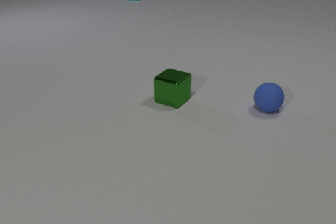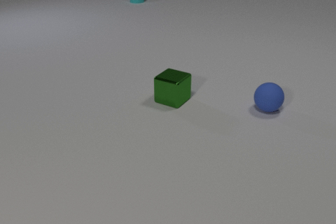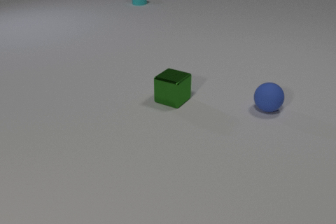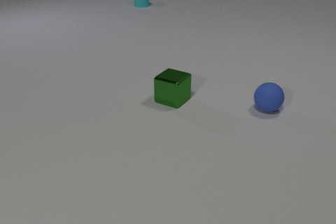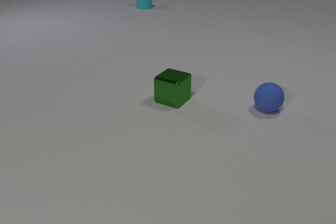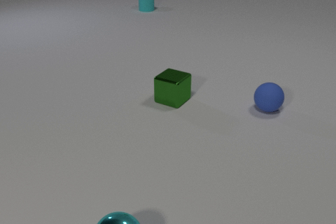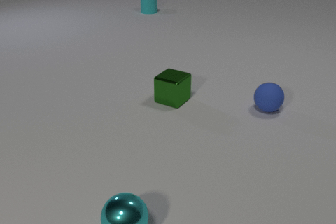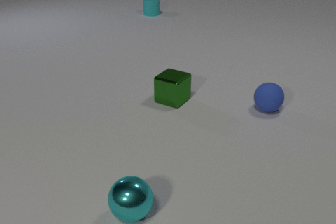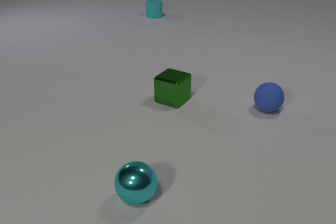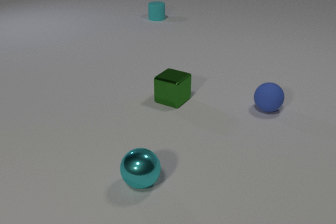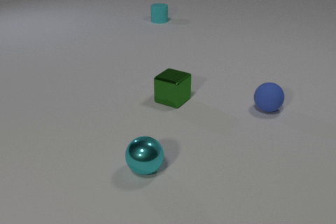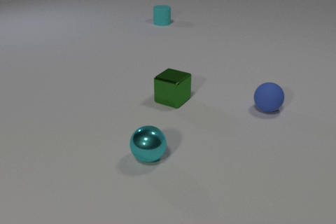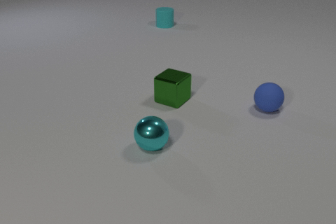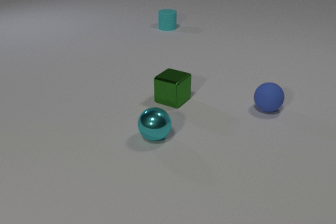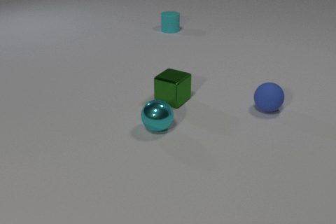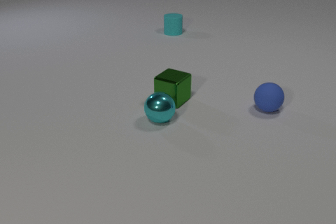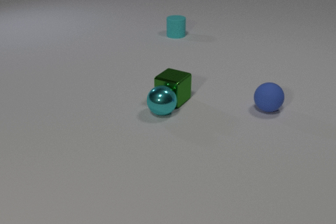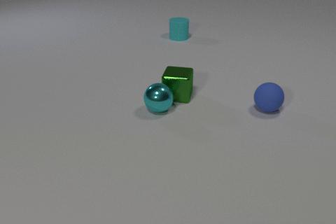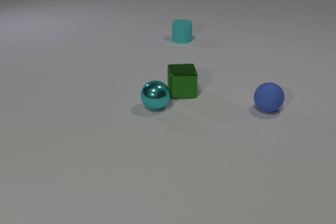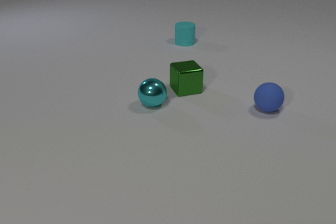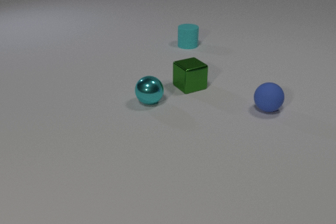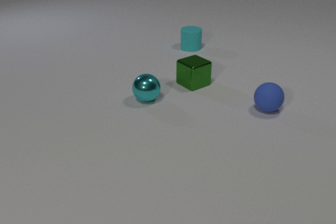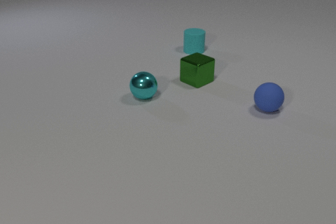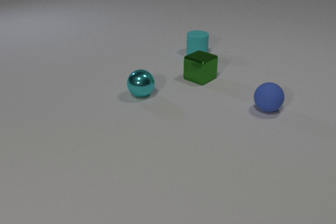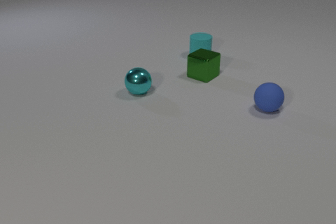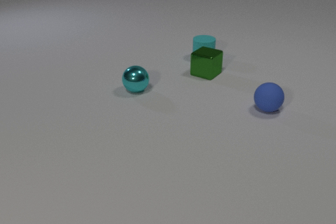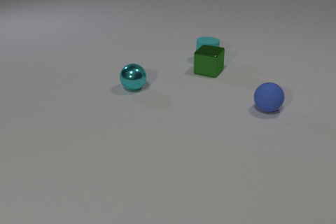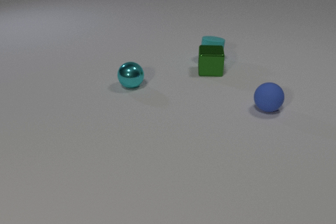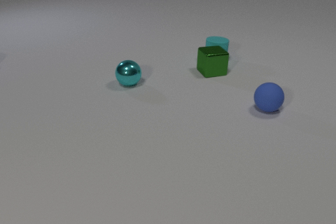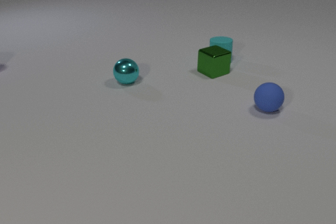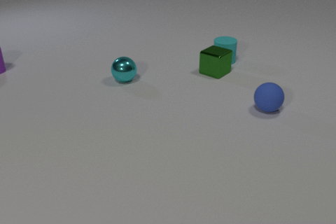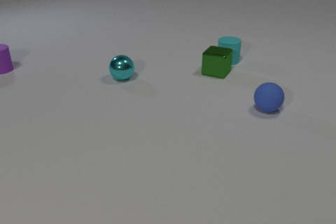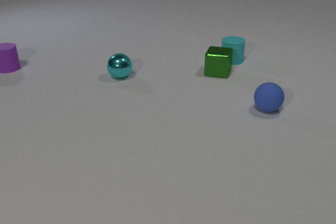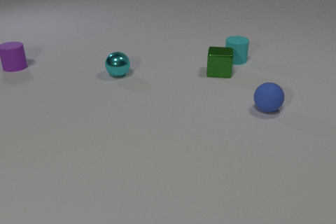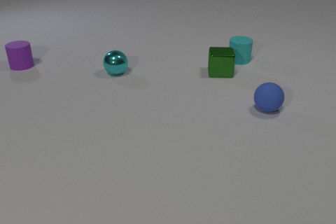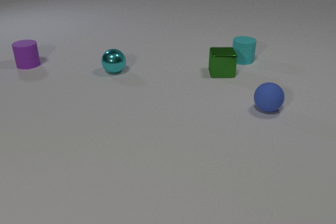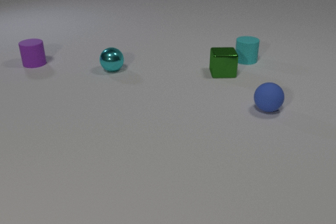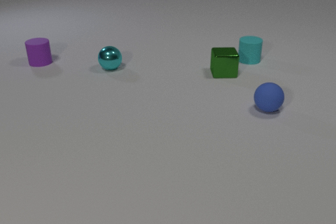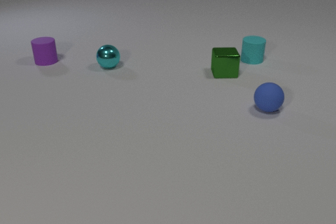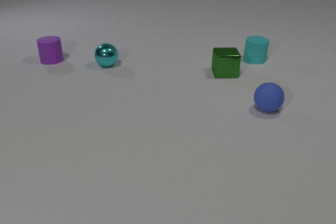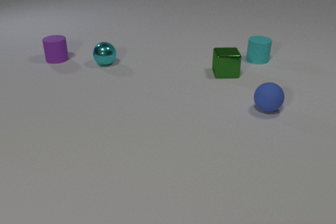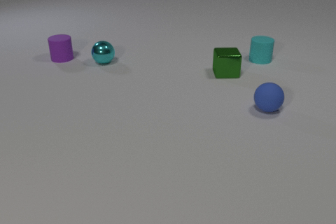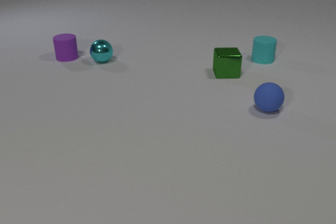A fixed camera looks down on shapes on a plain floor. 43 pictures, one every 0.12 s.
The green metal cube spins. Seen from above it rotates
counterclockwise.
The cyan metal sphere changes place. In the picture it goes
away from the camera.
0.00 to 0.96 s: The cyan metal sphere comes in at the bottom edge, rolls away from the camera. The cyan rubber cylinder slides toward the camera.
0.96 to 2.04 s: The cyan metal sphere rolls away from the camera. The green metal cube slides away from the camera, spins so that its near face slides to the right, counterclockwise seen from above. The cyan rubber cylinder slides toward the camera. The cyan metal sphere and the green metal cube collide.
2.04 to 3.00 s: The cyan metal sphere rolls away from the camera and to the left. The green metal cube slides away from the camera and to the right, spins so that its near face slides to the right, counterclockwise seen from above. The cyan rubber cylinder slides toward the camera and to the right.
3.00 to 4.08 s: The cyan metal sphere rolls away from the camera and to the left. The green metal cube slides to the right, spins counterclockwise seen from above by about 120 degrees, its near face sliding to the right. The purple rubber cylinder comes in at the left edge, slides to the right. The cyan rubber cylinder slides to the right. The green metal cube and the cyan rubber cylinder collide.
4.08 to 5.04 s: The cyan metal sphere rolls away from the camera and to the left. The green metal cube slides to the right. The purple rubber cylinder slides to the right. The cyan rubber cylinder slides to the right.
Are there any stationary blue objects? yes.
What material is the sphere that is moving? metal.
What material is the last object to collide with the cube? rubber.
